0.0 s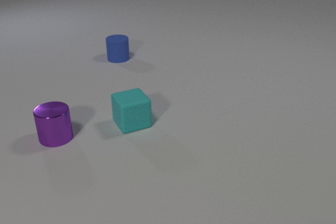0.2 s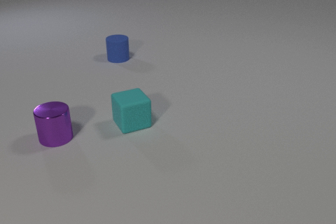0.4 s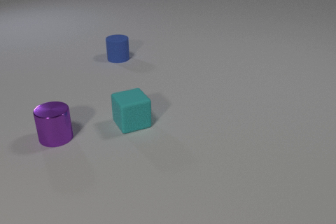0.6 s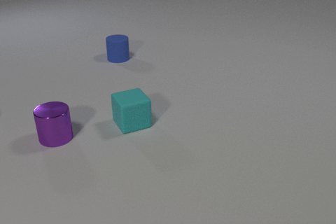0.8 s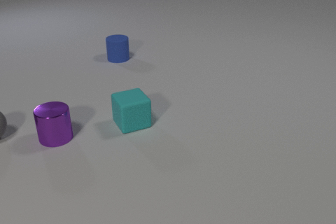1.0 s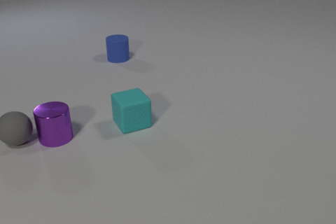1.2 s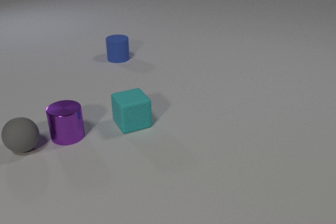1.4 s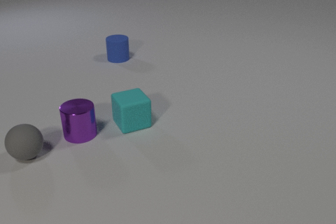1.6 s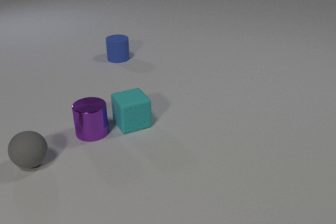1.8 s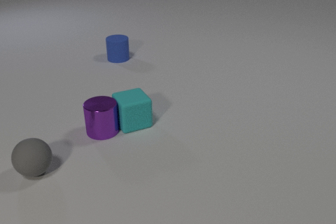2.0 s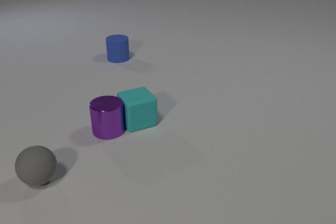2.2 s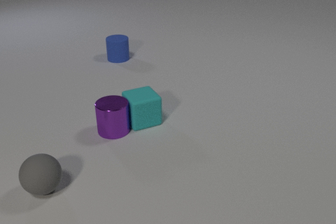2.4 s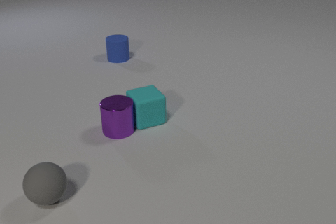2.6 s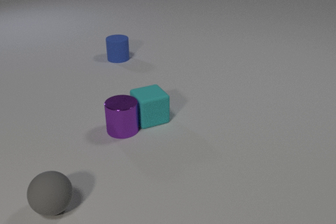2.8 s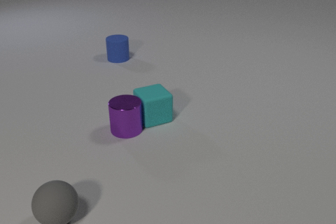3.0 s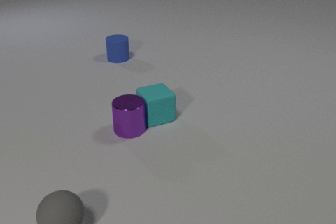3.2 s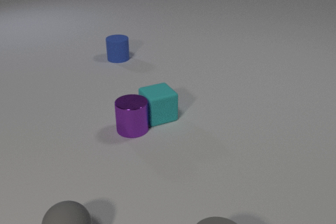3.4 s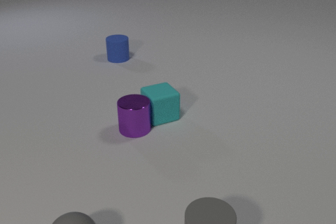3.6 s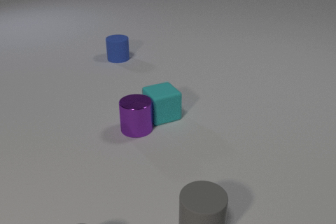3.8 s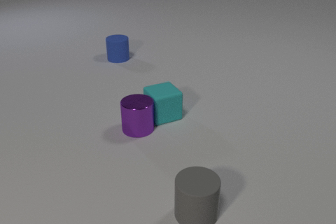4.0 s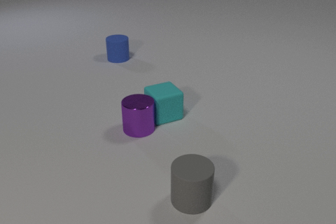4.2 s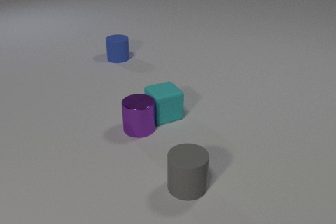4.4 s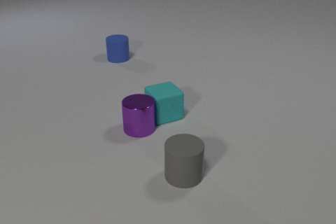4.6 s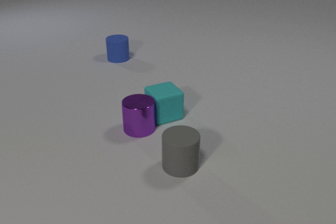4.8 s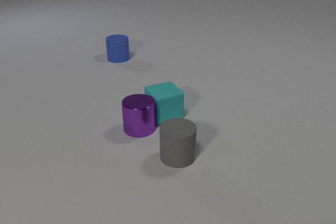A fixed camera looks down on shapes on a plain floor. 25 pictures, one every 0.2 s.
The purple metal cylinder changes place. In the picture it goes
to the right.
The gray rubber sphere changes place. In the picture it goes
toward the camera.
0.0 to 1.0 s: The gray rubber sphere comes in at the left edge, rolls to the right and toward the camera.
1.0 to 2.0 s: The gray rubber sphere rolls toward the camera. The purple metal cylinder slides to the right. The gray rubber sphere and the purple metal cylinder collide. The purple metal cylinder and the cyan rubber cube collide.
2.0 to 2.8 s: The gray rubber sphere rolls toward the camera. The purple metal cylinder slides to the right. The cyan rubber cube slides to the right and away from the camera.
2.8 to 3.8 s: The gray rubber sphere rolls toward the camera, leaves at the bottom edge. The purple metal cylinder slides to the right. The cyan rubber cube slides to the right. The gray rubber cylinder comes in at the bottom edge, slides away from the camera.
3.8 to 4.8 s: The gray rubber cylinder slides away from the camera.
How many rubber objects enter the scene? 2.
What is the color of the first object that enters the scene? gray.
What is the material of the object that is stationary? rubber.
